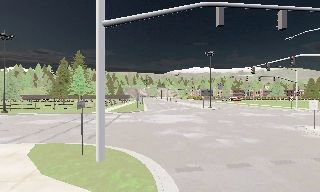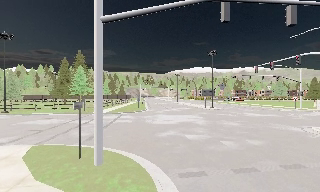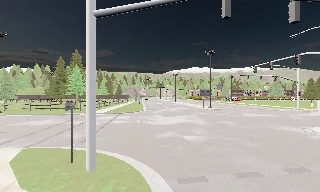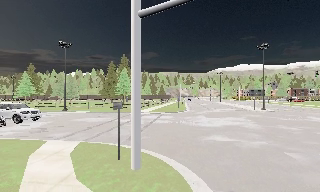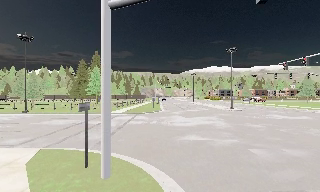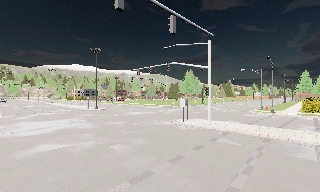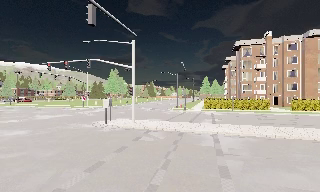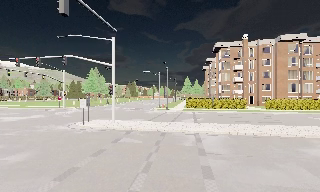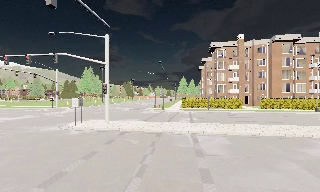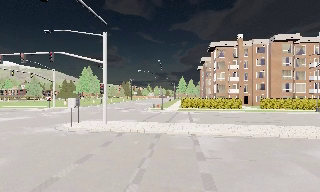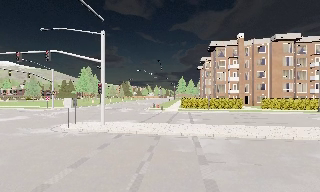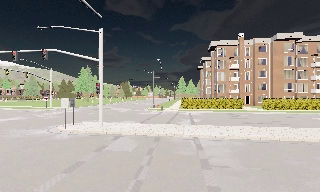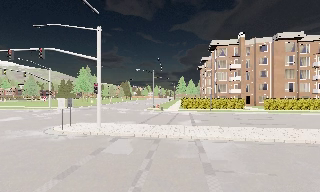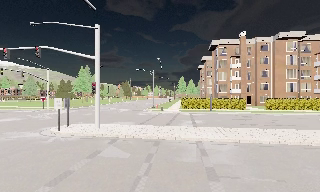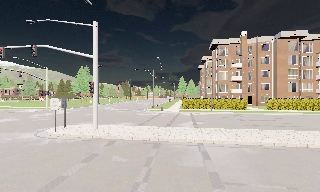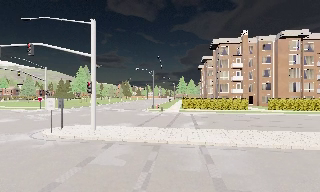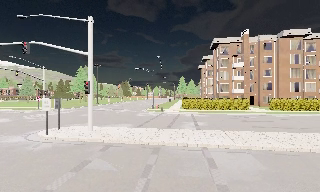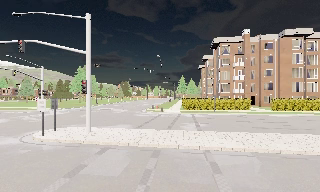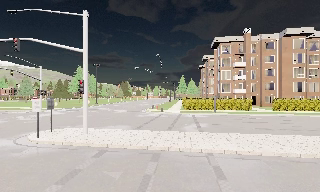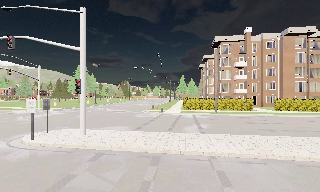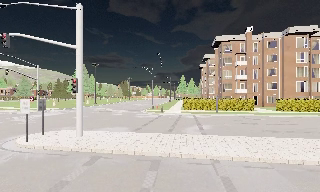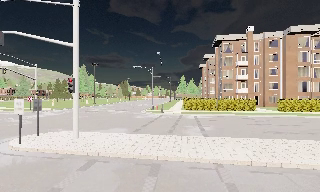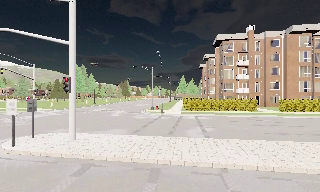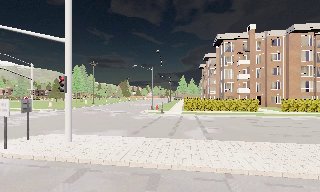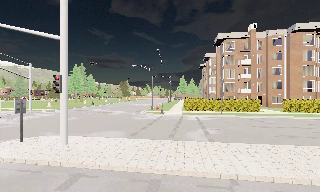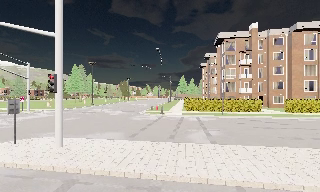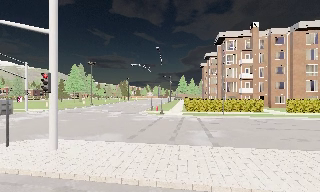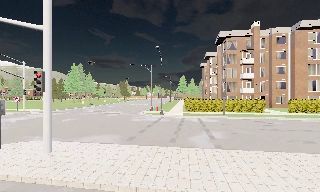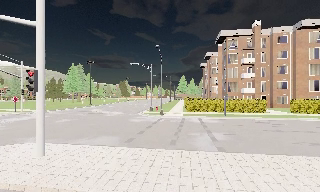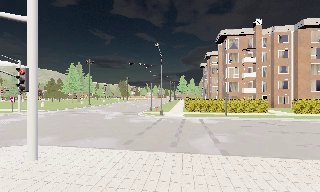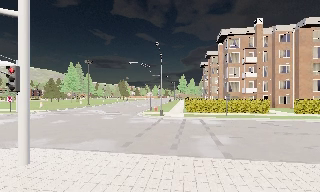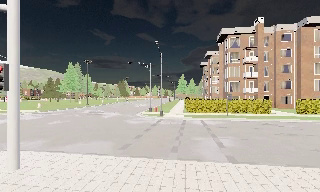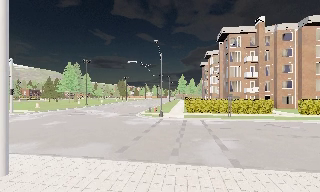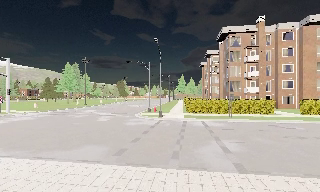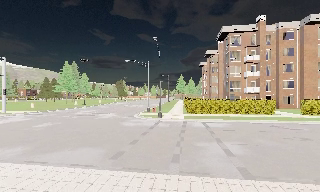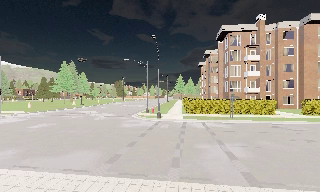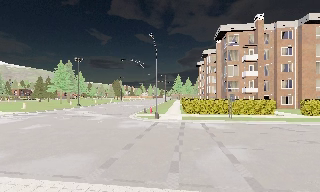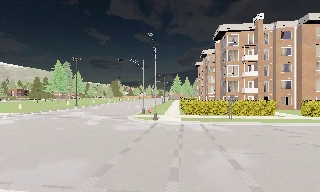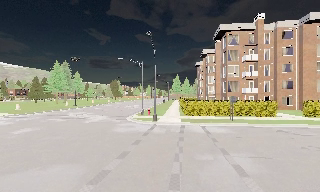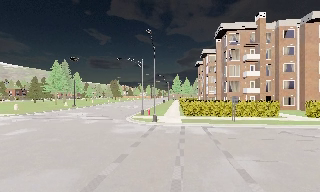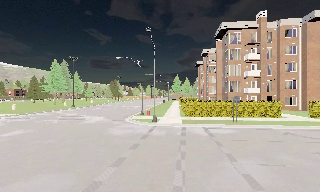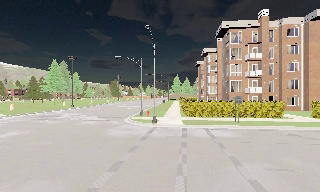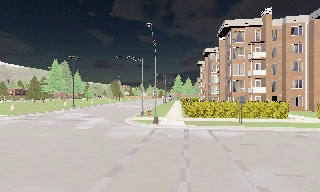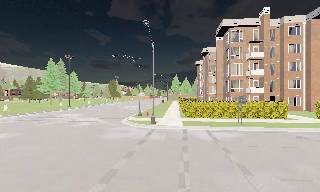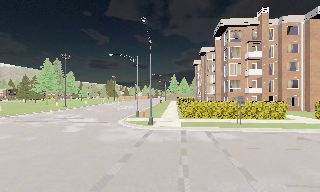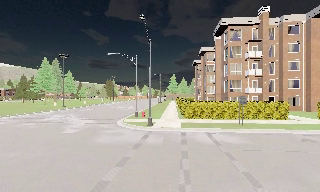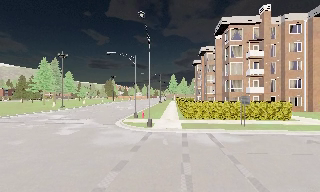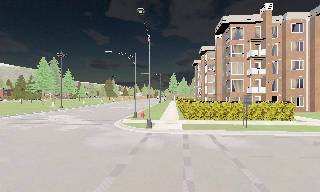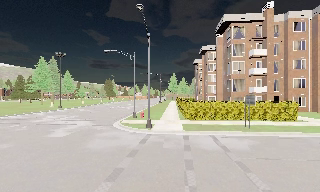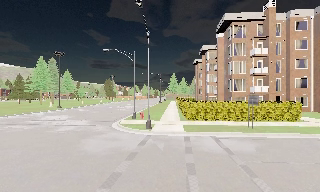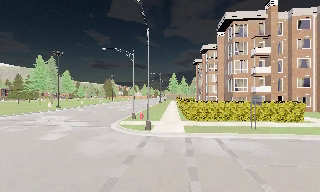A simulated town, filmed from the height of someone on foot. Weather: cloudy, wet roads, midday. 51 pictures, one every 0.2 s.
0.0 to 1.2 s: The camera swings to its right by about 65 degrees, and the scene slides to the left. It travels forward, about 2 m.
1.2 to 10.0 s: The camera pans to its right, which is clockwise from overhead, by about 10 degrees. It travels forward, about 17 m, so what stands in front looms larger.
The film runs forward here.
